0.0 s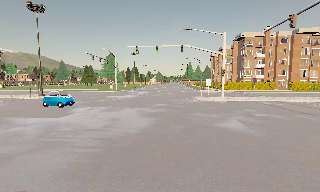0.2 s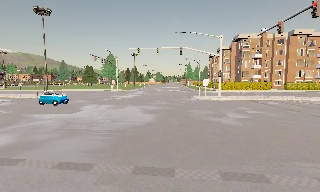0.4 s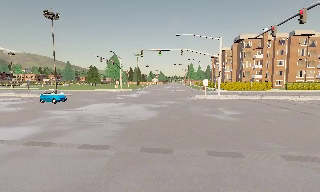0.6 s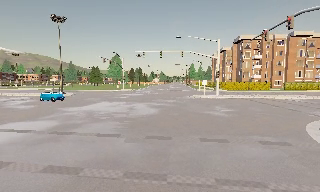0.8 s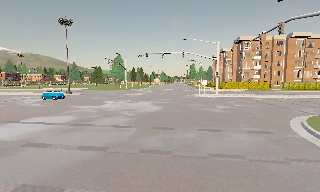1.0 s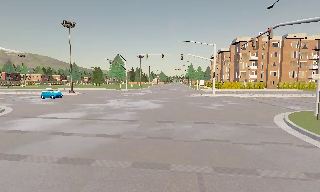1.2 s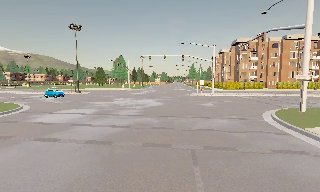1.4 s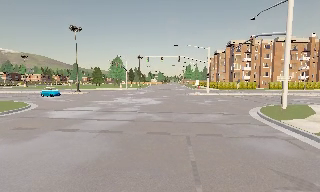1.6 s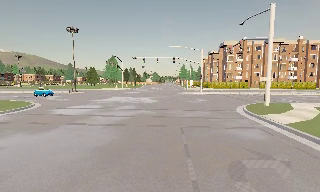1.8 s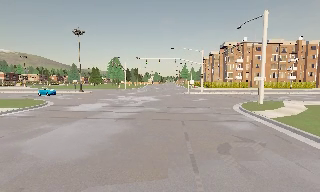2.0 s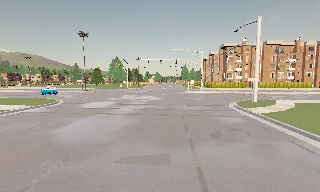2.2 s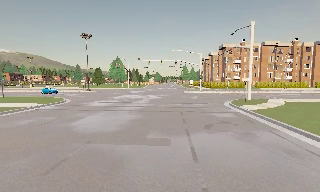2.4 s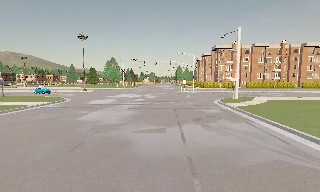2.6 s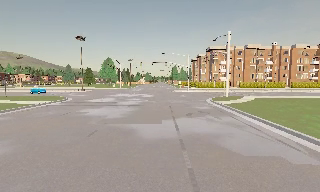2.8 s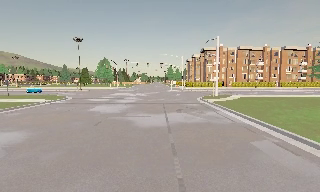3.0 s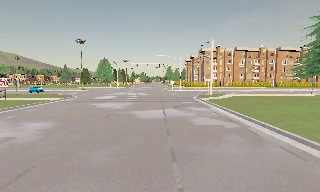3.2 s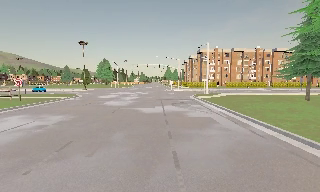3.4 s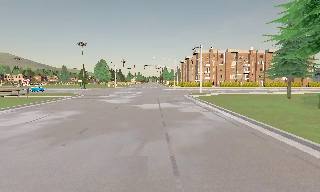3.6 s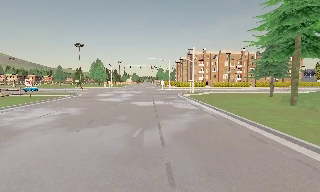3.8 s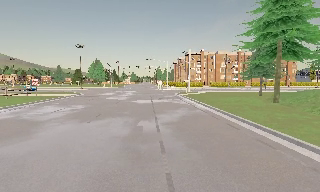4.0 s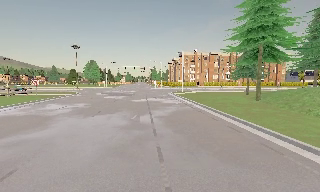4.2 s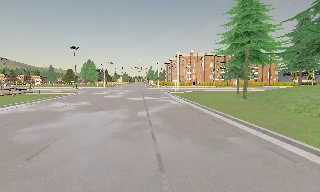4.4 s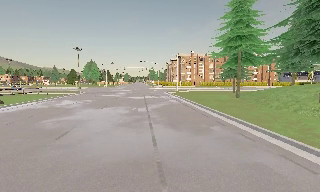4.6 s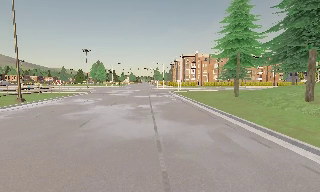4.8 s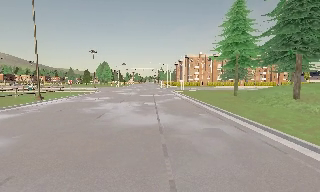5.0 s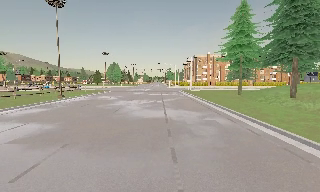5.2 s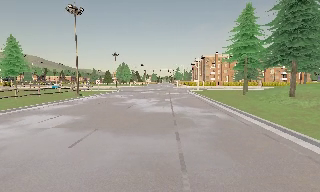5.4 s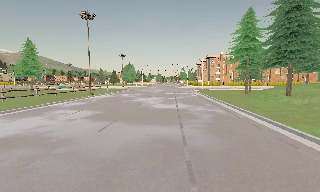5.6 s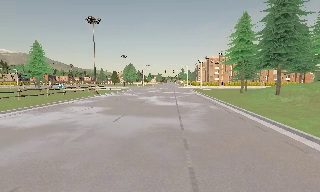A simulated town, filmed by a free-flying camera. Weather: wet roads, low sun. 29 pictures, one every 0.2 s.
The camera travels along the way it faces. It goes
backward.
0.0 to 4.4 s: The scene slides to the left, as the camera pans about 10 degrees to its right. It travels backward, about 30 m, so what stands in front gets smaller.
4.4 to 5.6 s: The camera pans to its left, which is counterclockwise from overhead, by about 10 degrees. It travels backward, about 10 m, so what stands in front gets smaller.
The film runs backward here.
